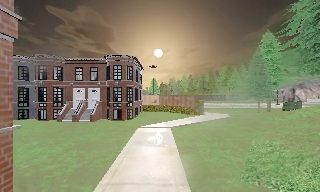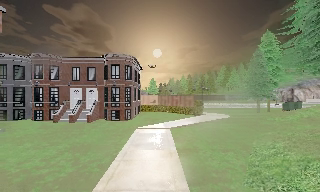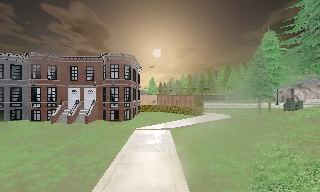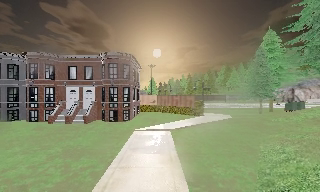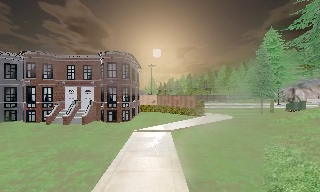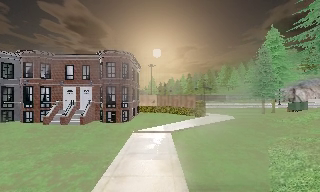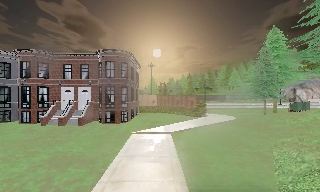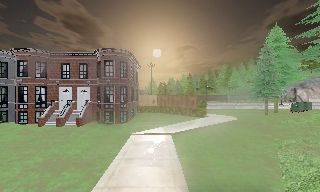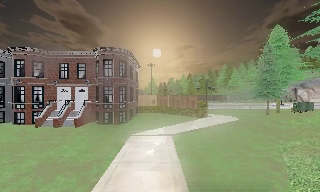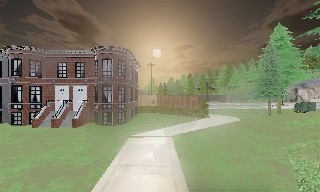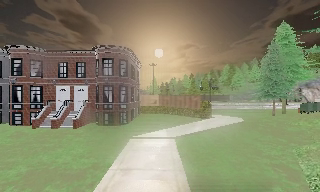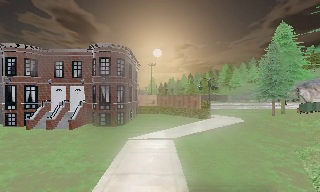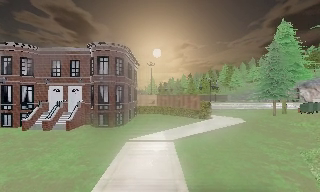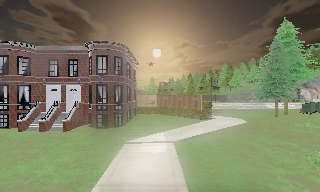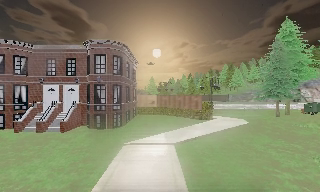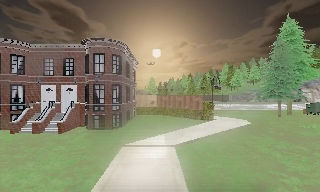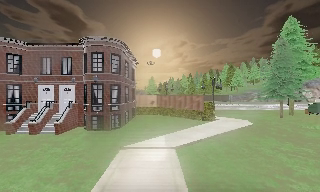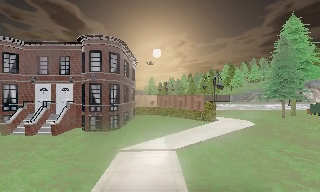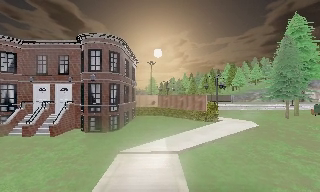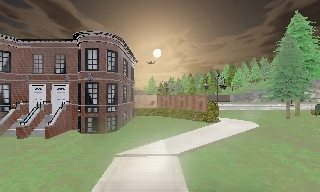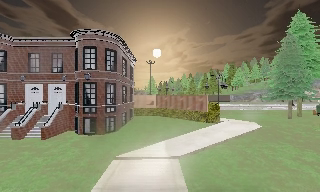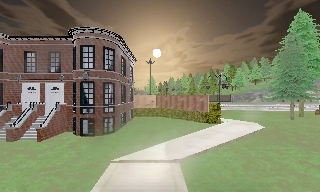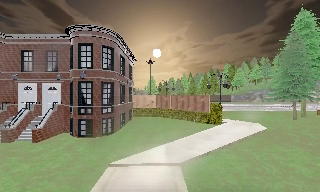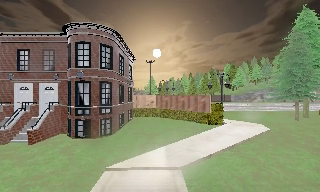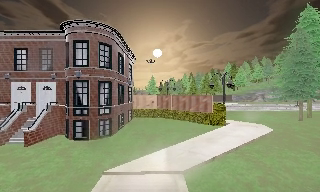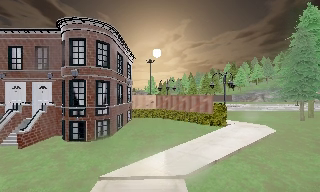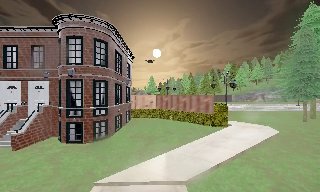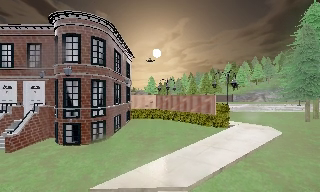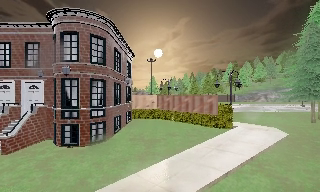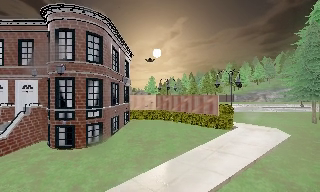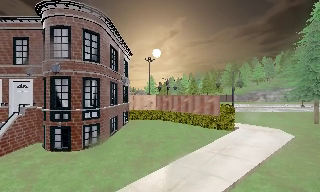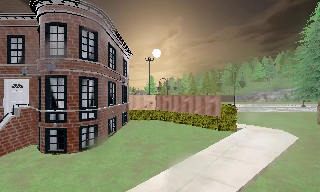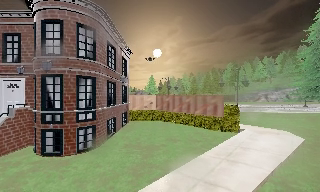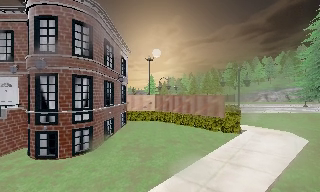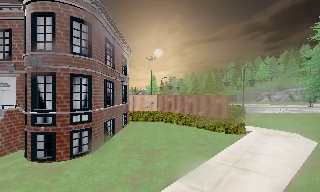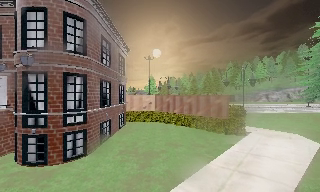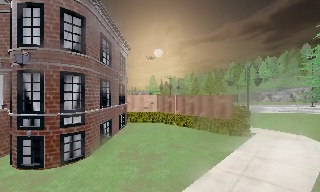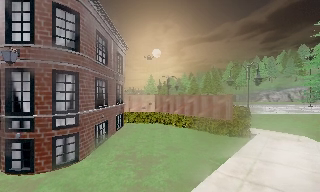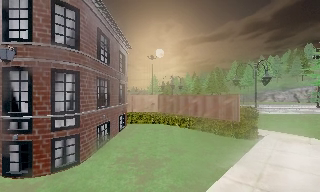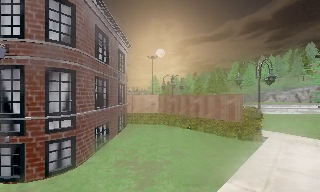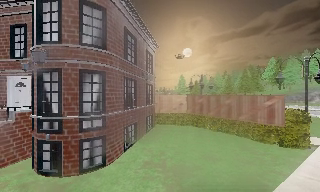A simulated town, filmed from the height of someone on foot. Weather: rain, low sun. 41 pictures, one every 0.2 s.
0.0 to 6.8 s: The camera travels forward, about 10 m, so what stands in front looms larger.
6.8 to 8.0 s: The scene slides to the right, as the camera pans about 10 degrees to its left. It travels forward, about 2 m, so what stands in front looms larger.
The film runs forward here.
